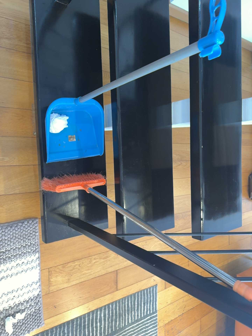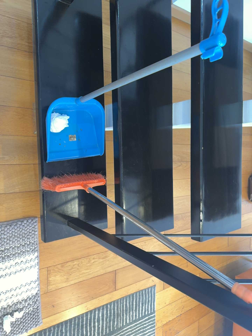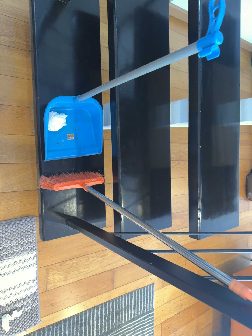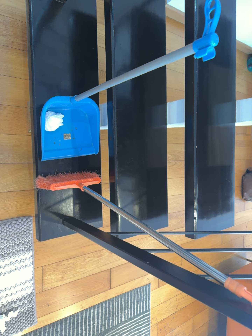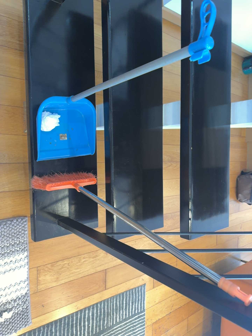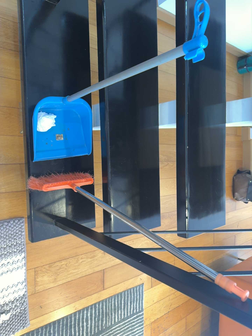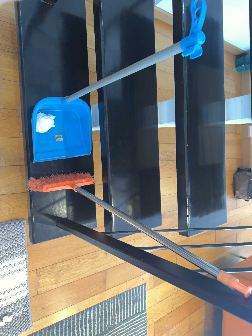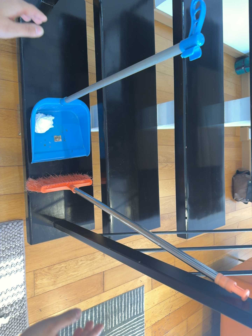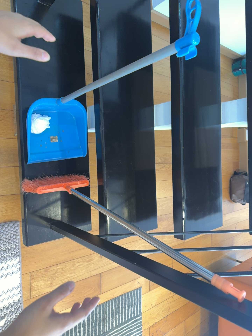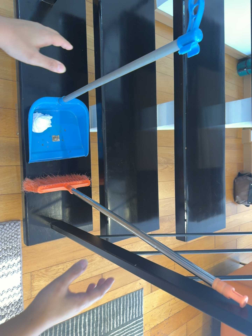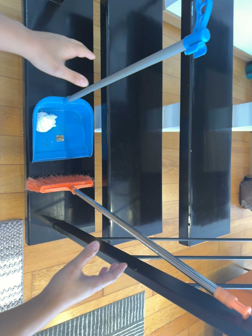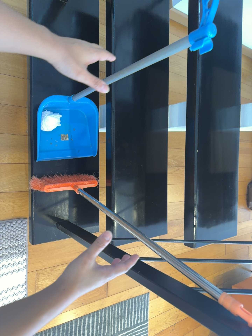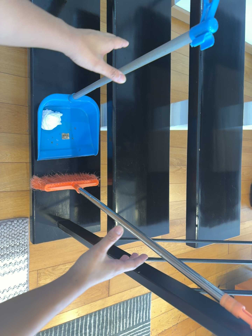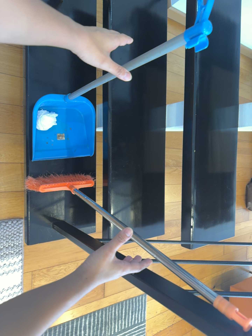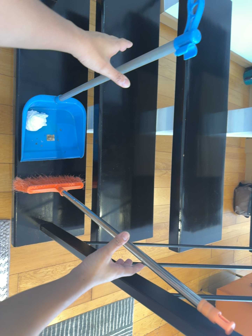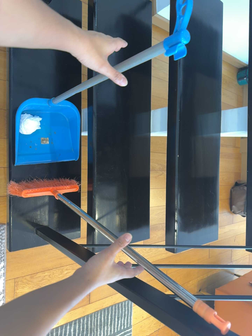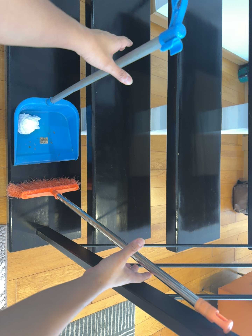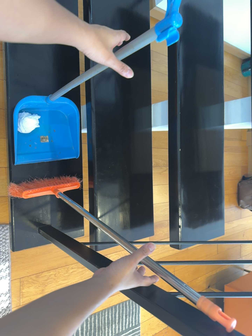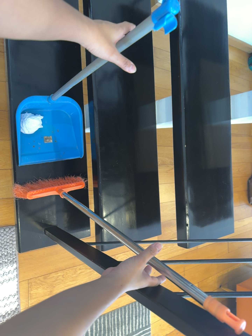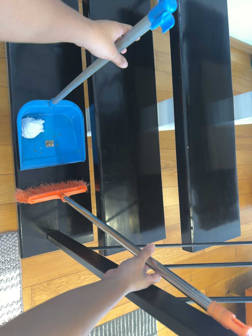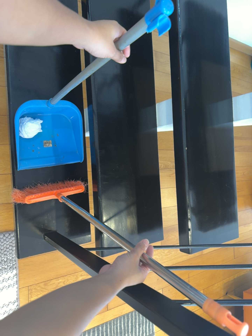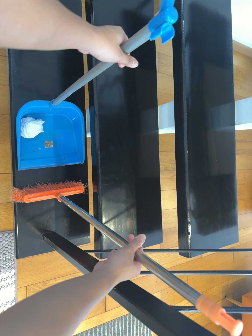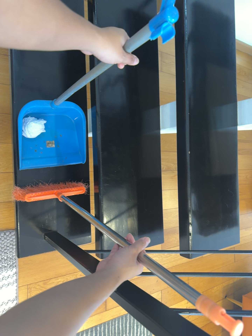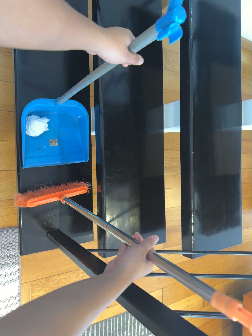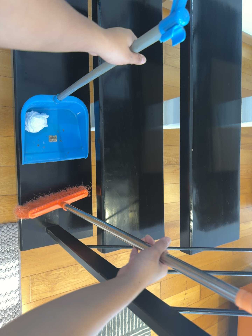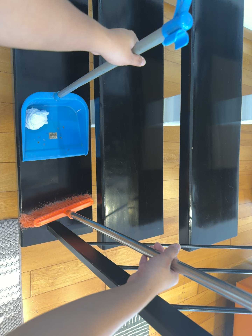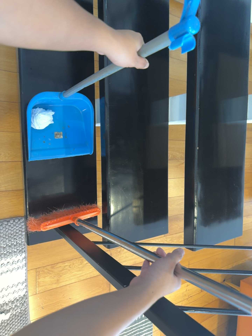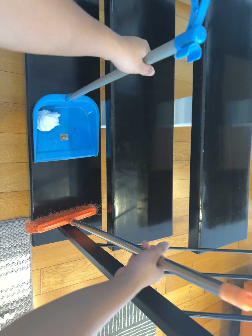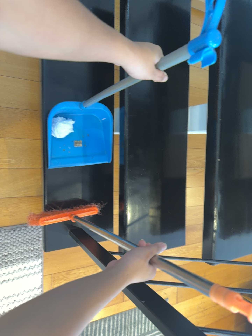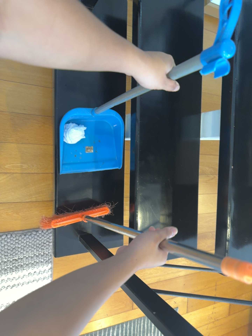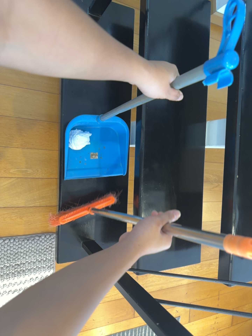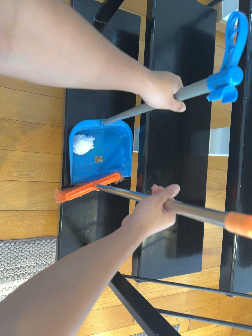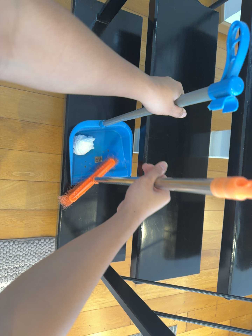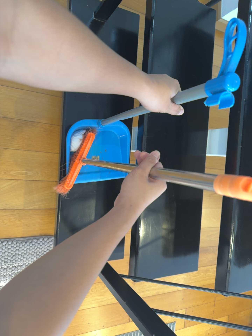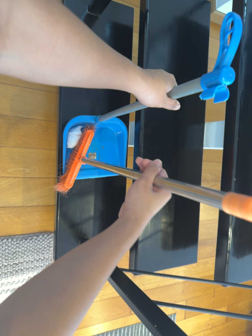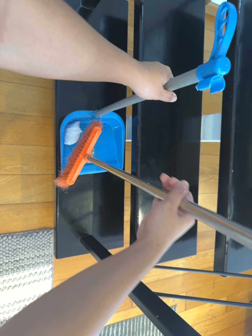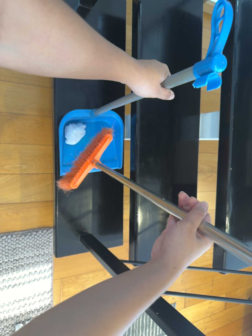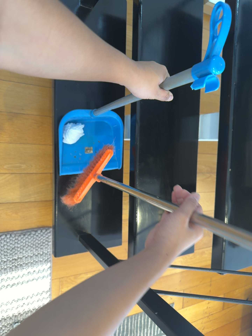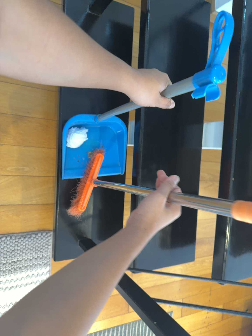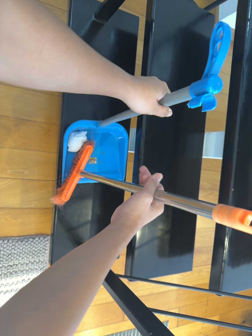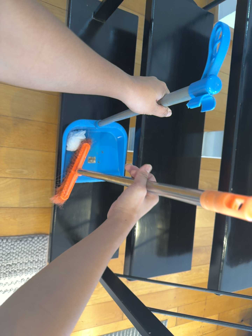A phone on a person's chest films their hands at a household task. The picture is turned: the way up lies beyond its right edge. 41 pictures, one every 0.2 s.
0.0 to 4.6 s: The camera travels to its right and forward, about 14 cm, so close, fixed things drift to the left.
4.6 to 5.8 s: The camera travels toward the top of its view, about 7 cm, so close, fixed things drift downward.
5.8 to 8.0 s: The camera shifts only a little, or ends up much as it began.
The film runs forward here.
